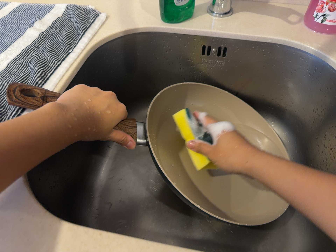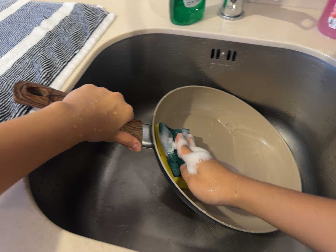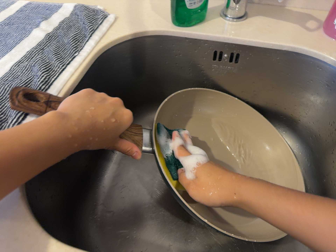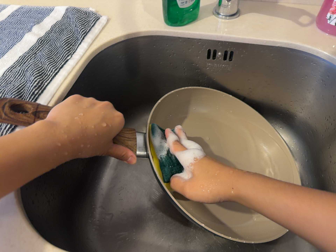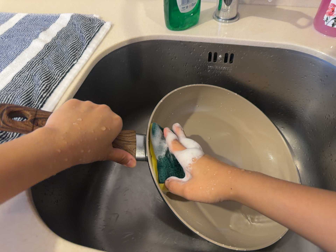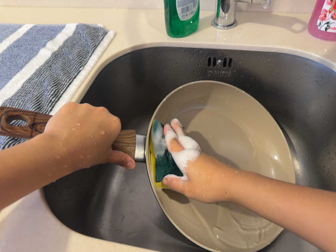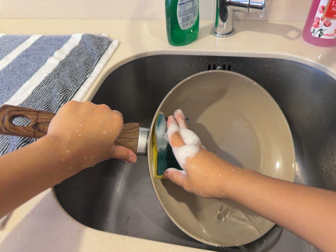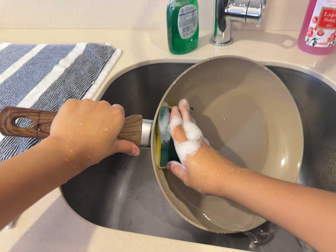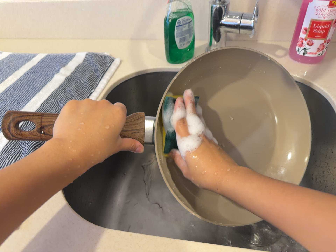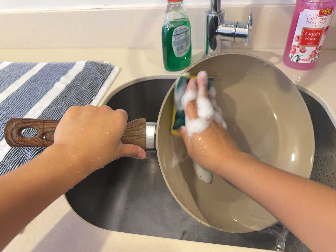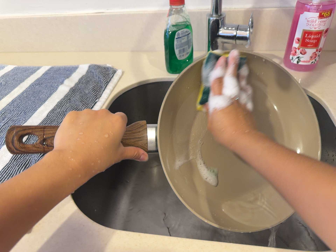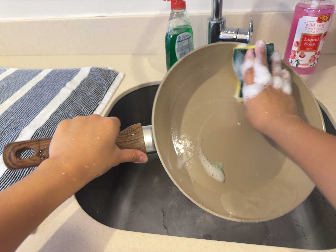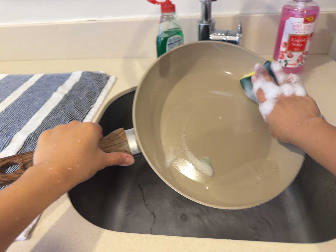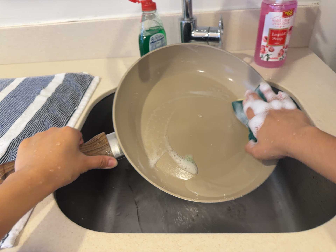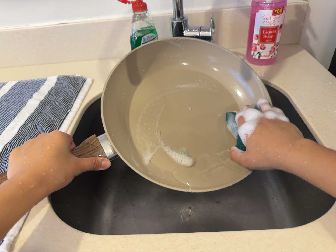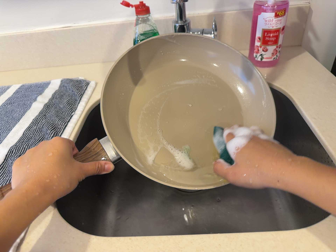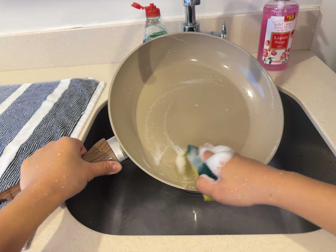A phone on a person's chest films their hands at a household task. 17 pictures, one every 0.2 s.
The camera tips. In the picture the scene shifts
downward.
0.0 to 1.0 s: The camera shifts only a little, or ends up much as it began.
1.0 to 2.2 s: The camera travels backward, about 8 cm, so what stands in front gets smaller. Its aim tips toward the top of its view by about 10 degrees, and the scene shifts downward.
2.2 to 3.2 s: The camera shifts only a little, or ends up much as it began.
The film runs forward here.
